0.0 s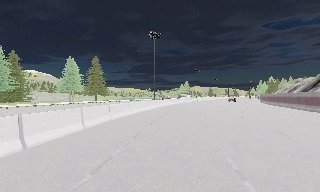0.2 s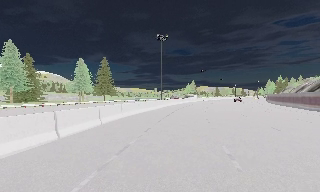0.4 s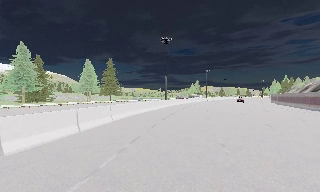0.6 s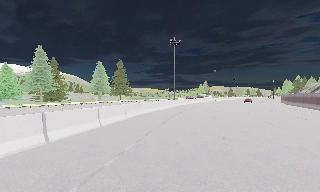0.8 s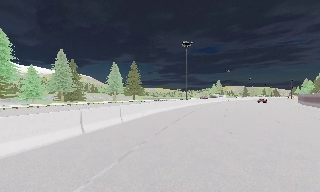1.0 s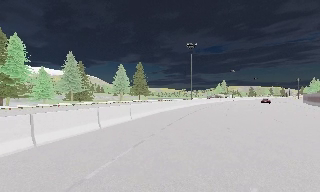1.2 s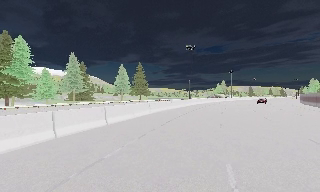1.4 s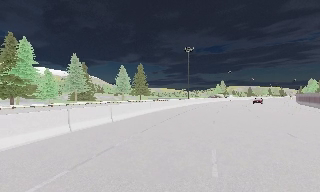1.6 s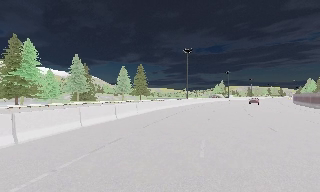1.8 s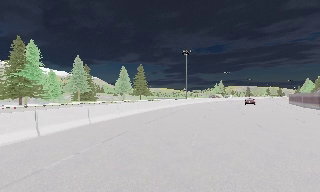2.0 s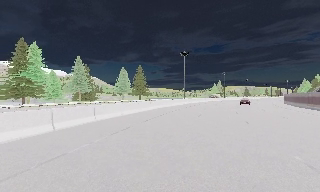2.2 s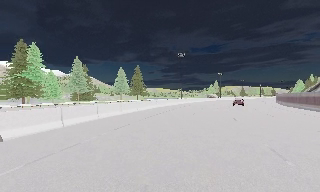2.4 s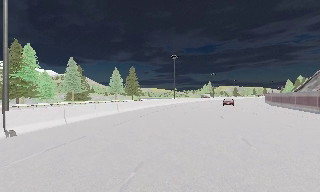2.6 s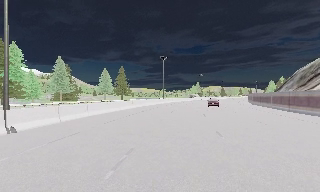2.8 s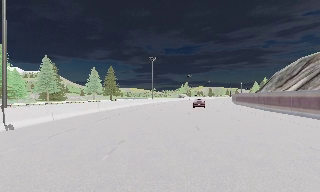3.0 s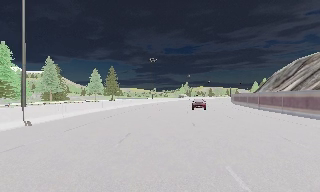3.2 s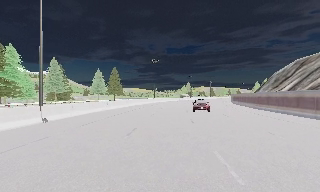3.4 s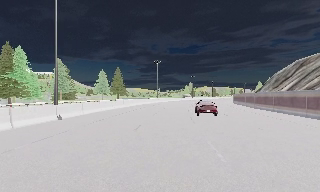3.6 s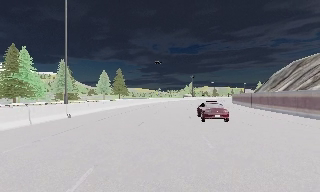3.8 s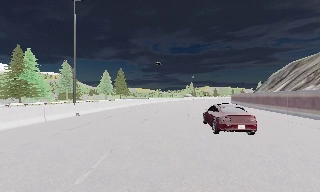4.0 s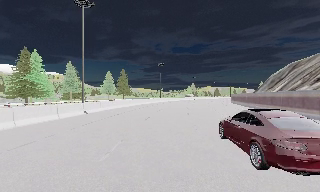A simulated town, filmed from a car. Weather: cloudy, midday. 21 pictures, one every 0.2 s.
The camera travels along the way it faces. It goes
backward.
0.0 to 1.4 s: The scene slides to the right, as the camera pans about 15 degrees to its left. It travels backward, about 8 m, so what stands in front gets smaller.
1.4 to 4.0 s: The camera travels backward, about 15 m, so what stands in front gets smaller.
The film runs backward here.
